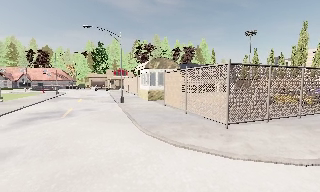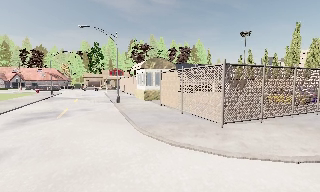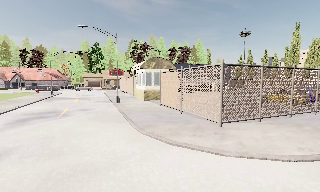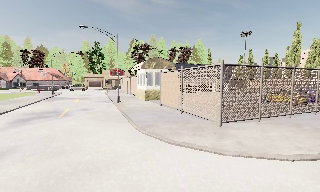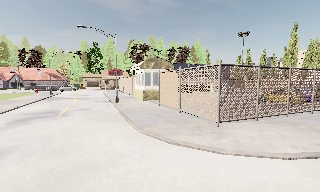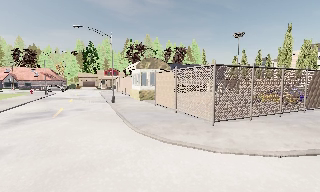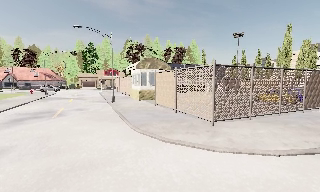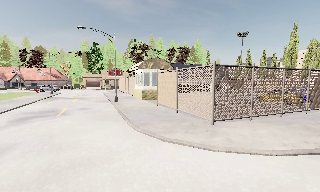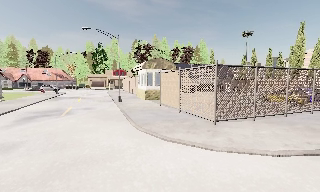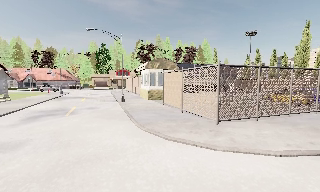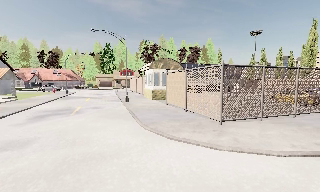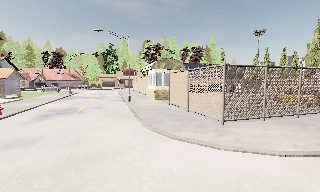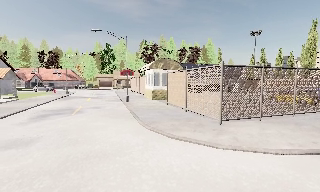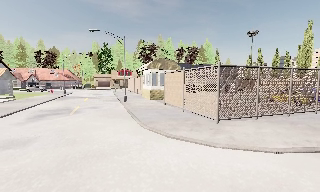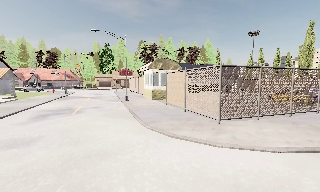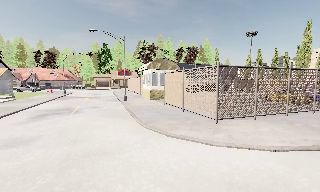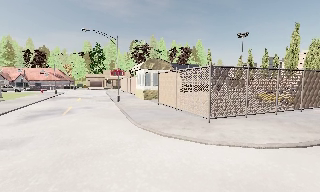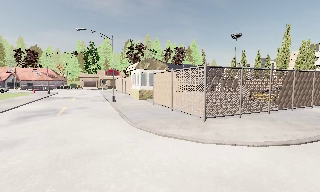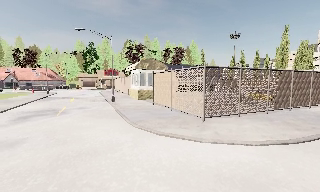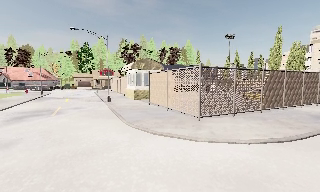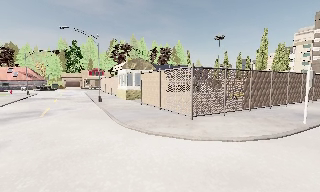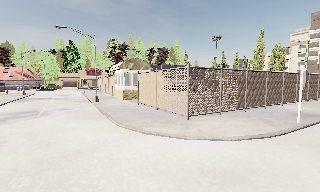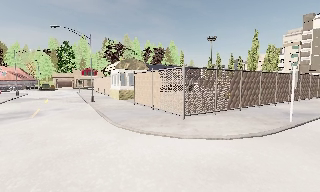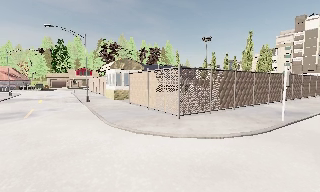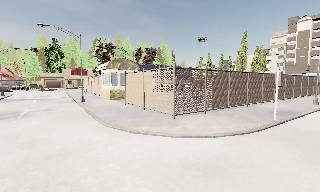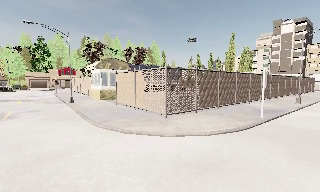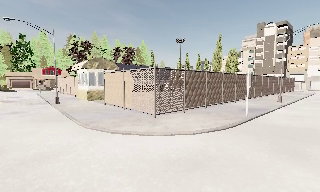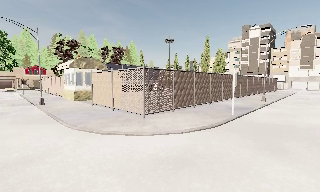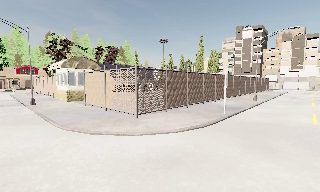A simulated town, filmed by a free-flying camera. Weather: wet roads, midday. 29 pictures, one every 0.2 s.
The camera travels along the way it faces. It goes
backward.
0.0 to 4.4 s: The camera swings to its right by about 10 degrees, and the scene slides to the left. It travels backward, about 1.5 m, so what stands in front gets smaller.
4.4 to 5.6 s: The camera swings to its right by about 15 degrees, and the scene slides to the left.
The film runs backward here.
